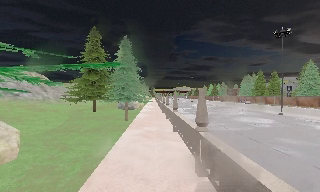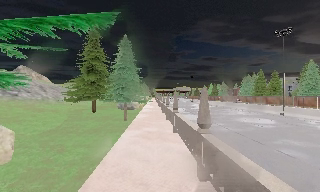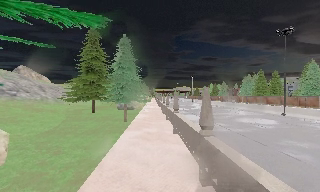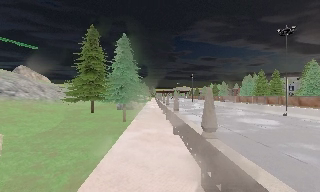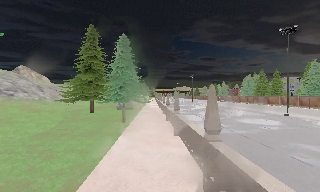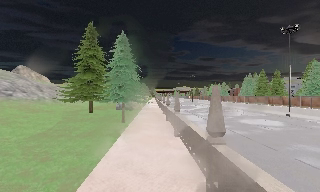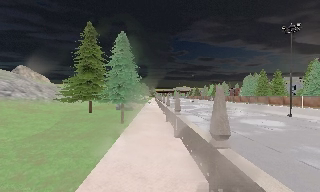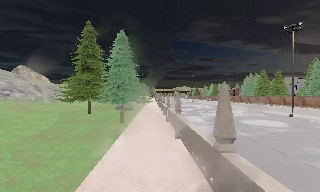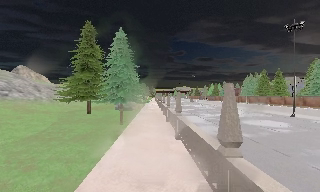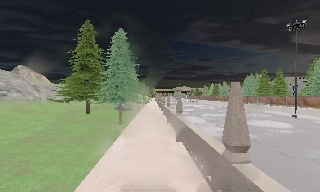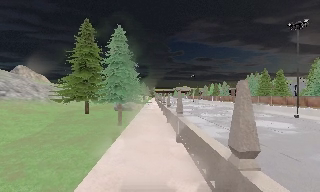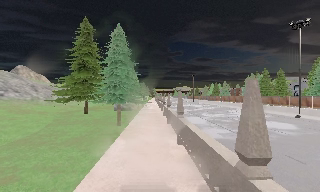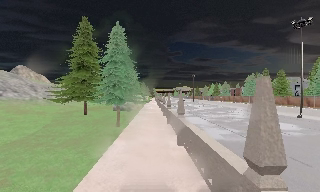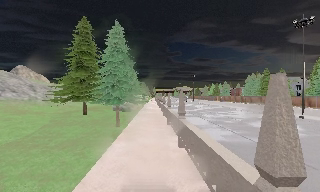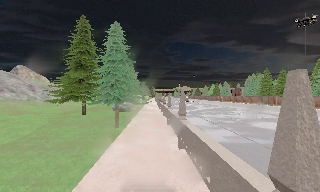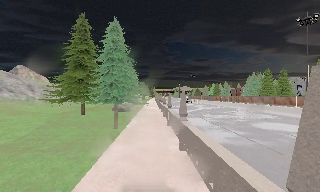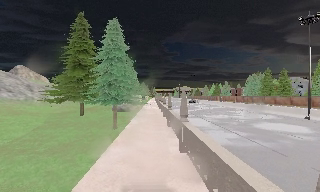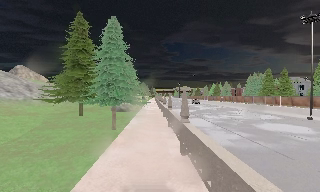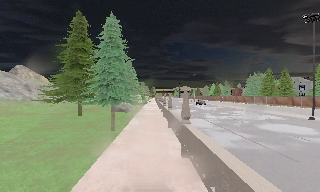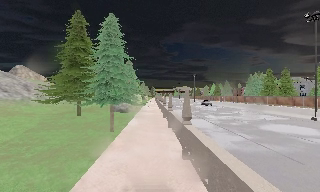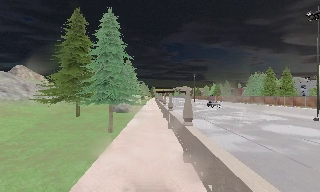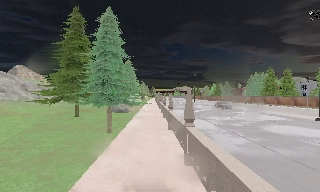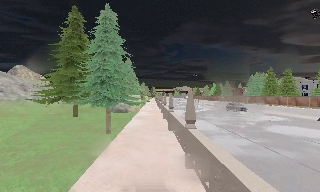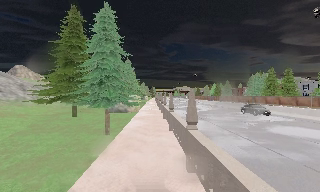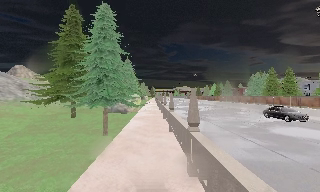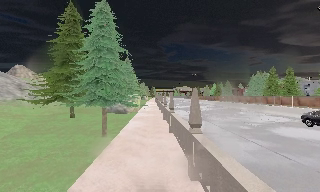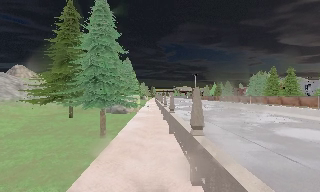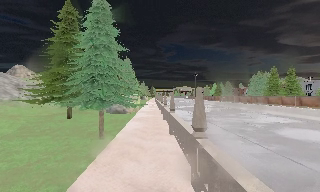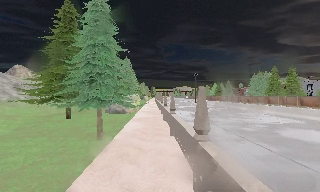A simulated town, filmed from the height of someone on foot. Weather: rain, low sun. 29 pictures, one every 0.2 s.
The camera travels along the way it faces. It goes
forward.
0.0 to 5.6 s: The camera travels forward, about 7 m, so what stands in front looms larger.
The film runs forward here.
